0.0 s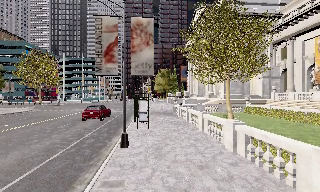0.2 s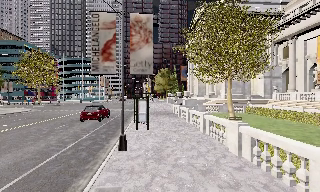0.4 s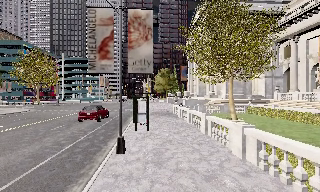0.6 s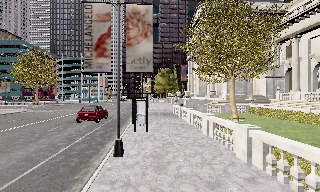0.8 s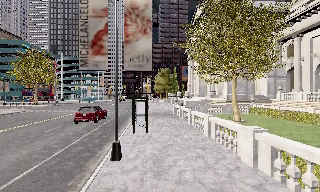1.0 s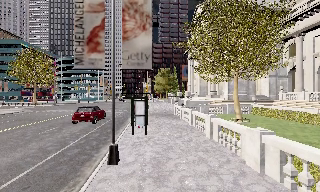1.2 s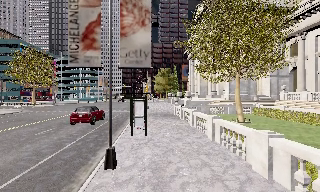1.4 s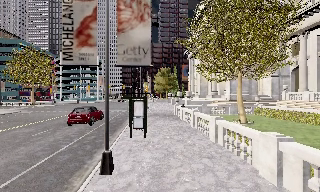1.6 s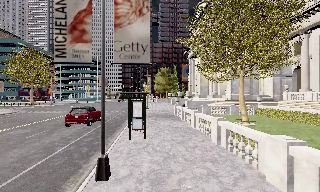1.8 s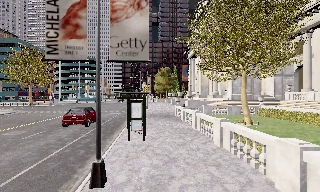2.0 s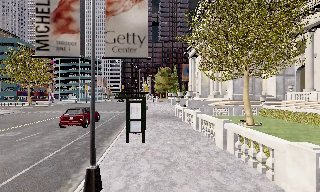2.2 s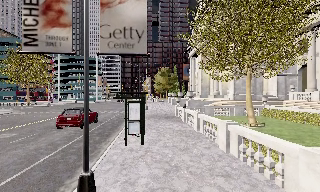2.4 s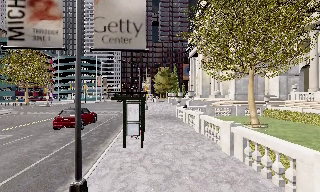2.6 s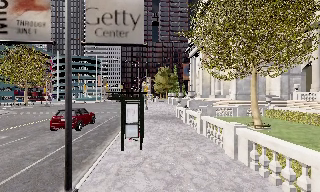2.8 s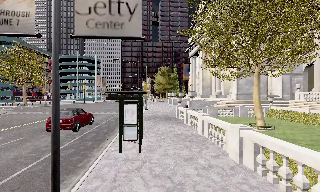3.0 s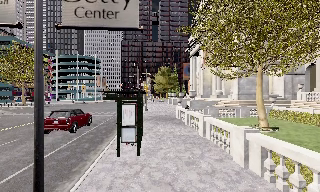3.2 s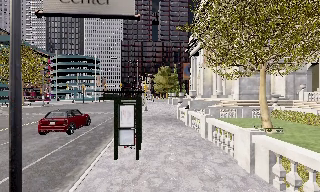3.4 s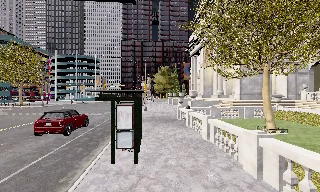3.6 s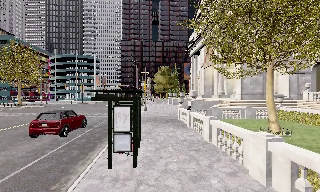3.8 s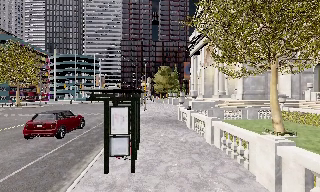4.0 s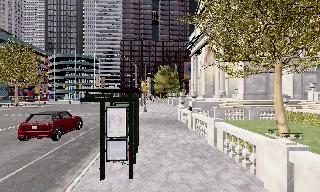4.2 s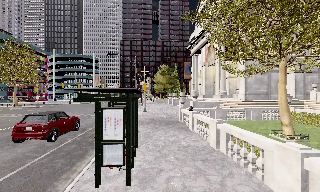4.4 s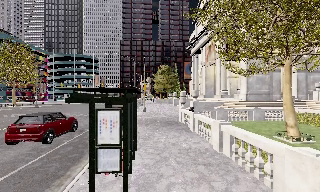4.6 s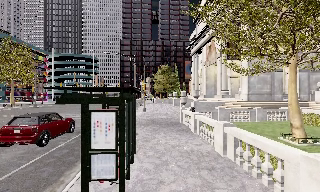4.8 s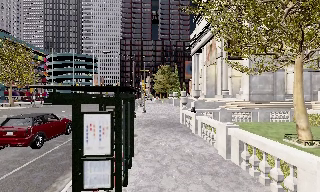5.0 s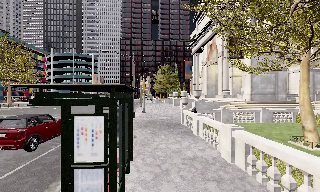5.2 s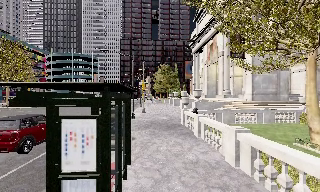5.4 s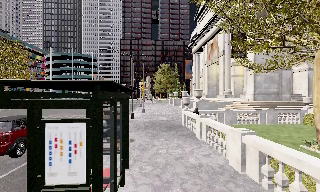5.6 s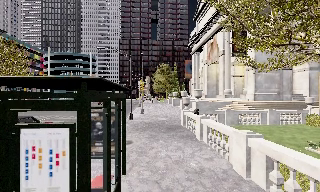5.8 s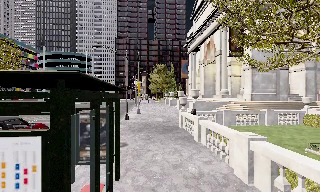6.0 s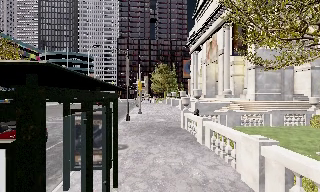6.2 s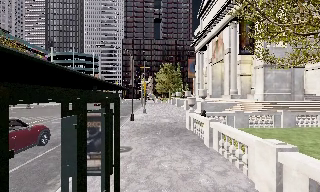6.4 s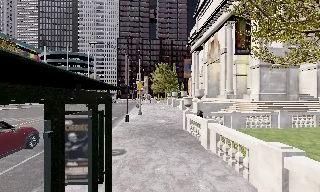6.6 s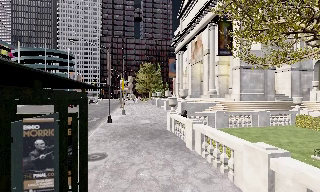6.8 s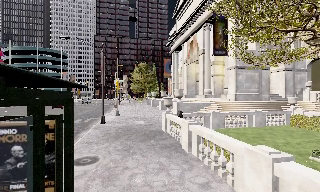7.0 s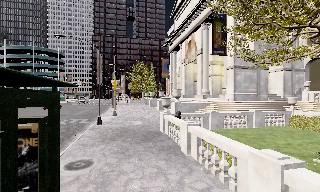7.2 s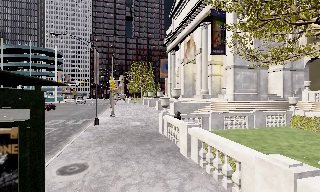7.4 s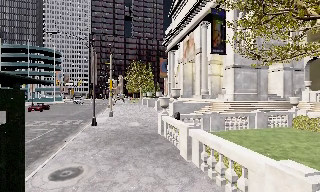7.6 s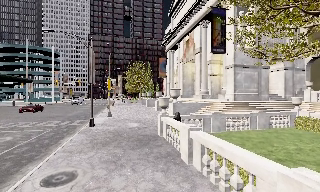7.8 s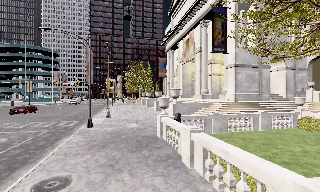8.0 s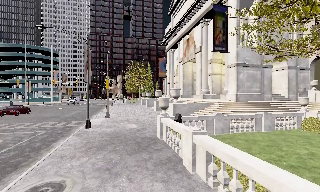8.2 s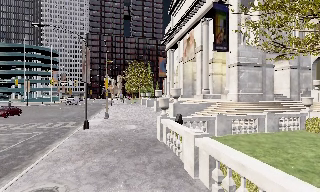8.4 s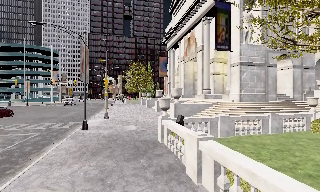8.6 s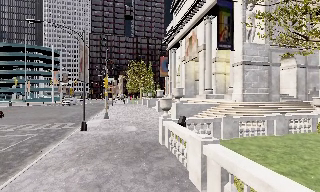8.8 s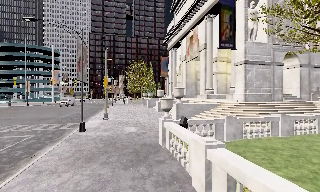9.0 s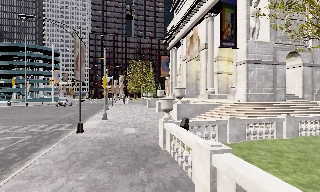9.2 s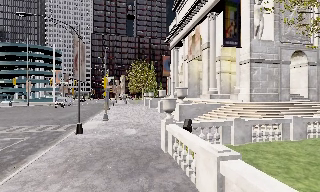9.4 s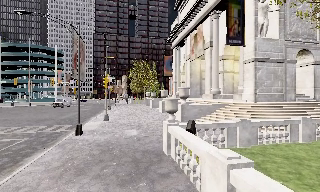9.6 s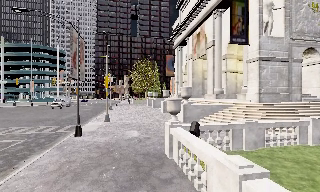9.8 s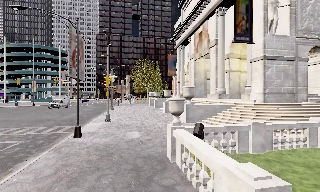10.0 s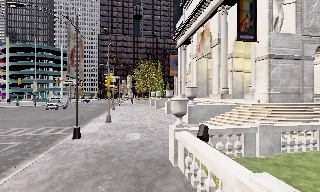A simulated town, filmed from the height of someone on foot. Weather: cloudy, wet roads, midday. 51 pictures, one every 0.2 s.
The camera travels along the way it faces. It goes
forward.
0.0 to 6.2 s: The camera travels forward, about 12 m, so what stands in front looms larger.
6.2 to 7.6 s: The camera swings to its right by about 10 degrees, and the scene slides to the left. It travels forward, about 2.5 m, so what stands in front looms larger.
7.6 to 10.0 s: The camera travels forward, about 4 m, so what stands in front looms larger.
The film runs forward here.
